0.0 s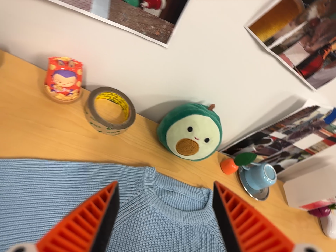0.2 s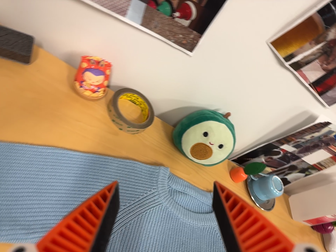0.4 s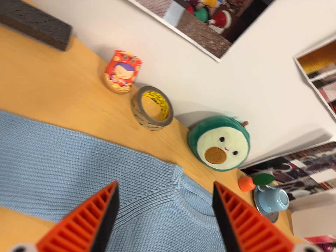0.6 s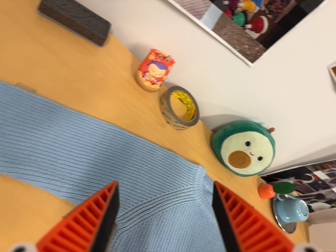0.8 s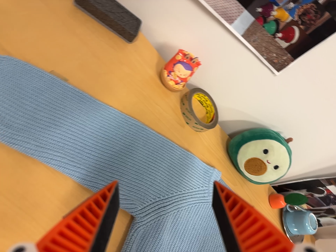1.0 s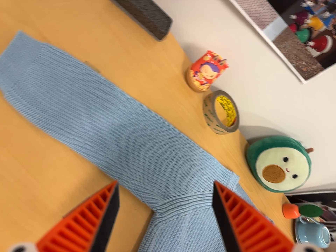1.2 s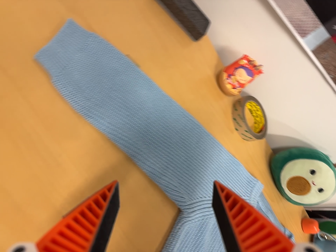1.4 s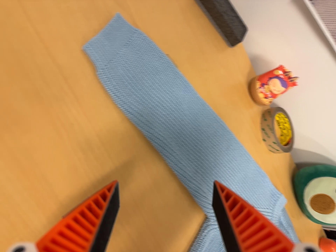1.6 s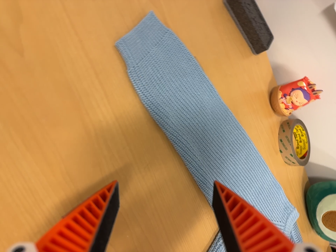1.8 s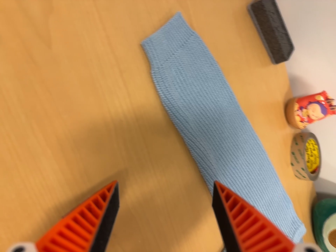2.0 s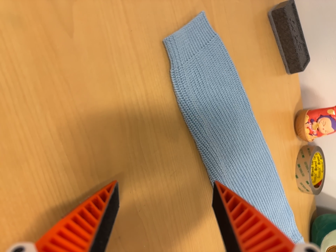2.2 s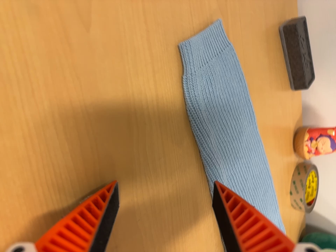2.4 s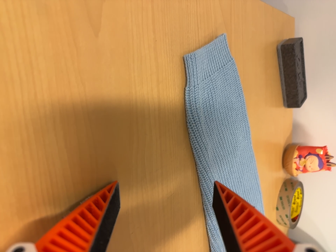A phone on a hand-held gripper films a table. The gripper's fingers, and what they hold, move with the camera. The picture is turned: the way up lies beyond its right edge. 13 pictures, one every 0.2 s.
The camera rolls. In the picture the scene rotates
clockwise.
0.0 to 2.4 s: The camera travels to its left, about 36 cm, so close, fixed things drift to the right. Its aim tips toward the top of its view by about 10 degrees. It rolls about its line of sight by about 60 degrees, and the scene rotates clockwise.
The film runs forward here.
